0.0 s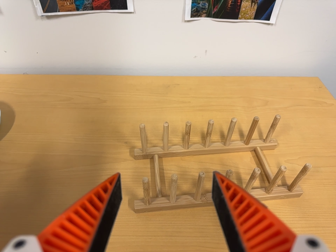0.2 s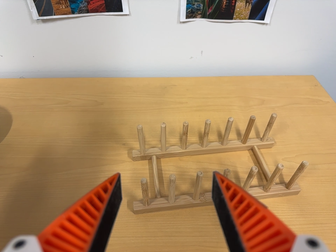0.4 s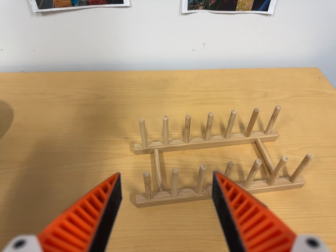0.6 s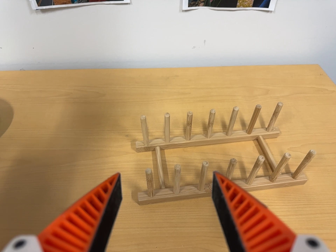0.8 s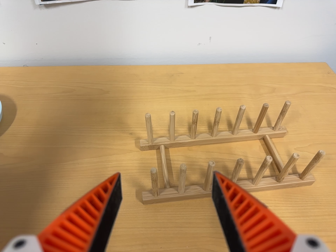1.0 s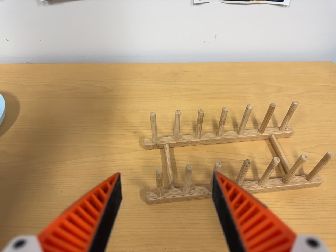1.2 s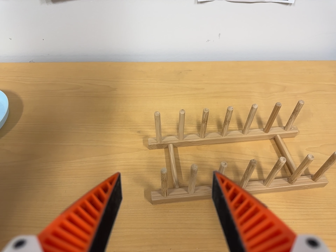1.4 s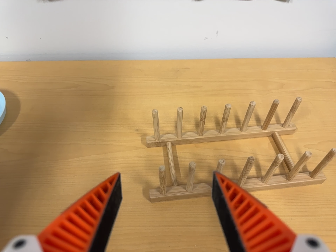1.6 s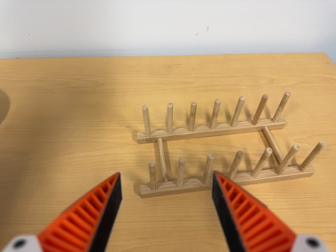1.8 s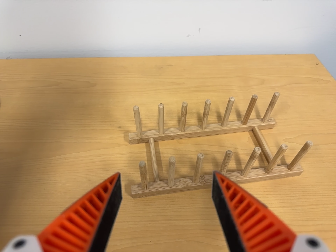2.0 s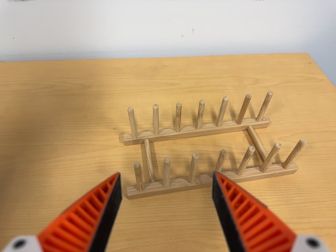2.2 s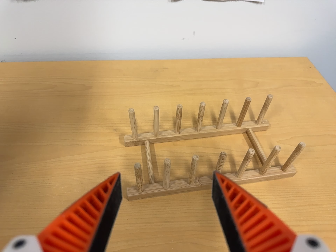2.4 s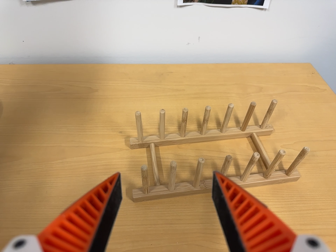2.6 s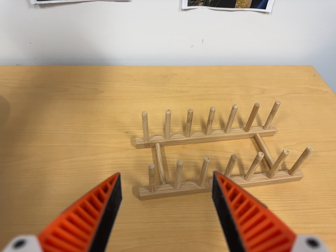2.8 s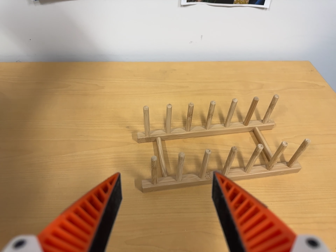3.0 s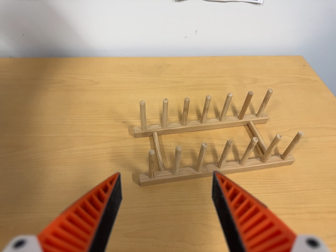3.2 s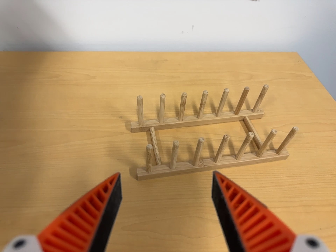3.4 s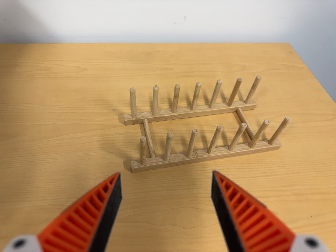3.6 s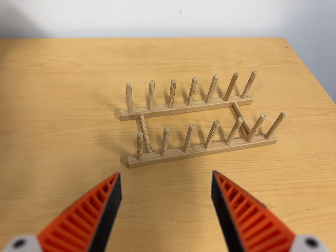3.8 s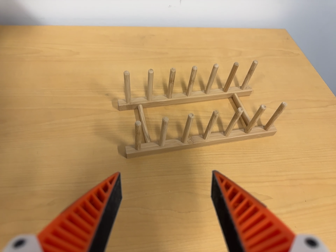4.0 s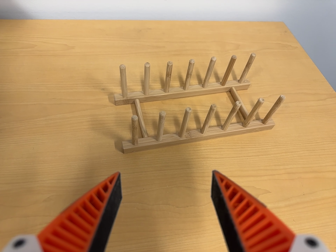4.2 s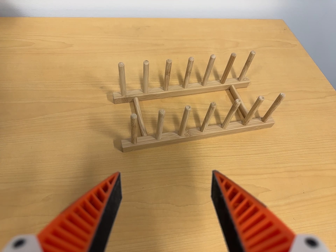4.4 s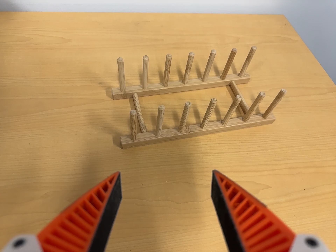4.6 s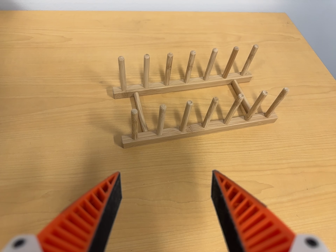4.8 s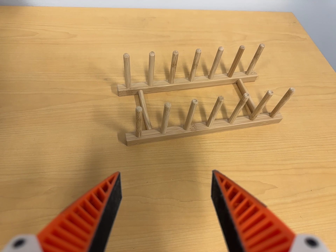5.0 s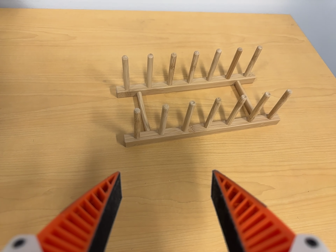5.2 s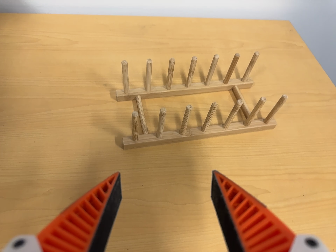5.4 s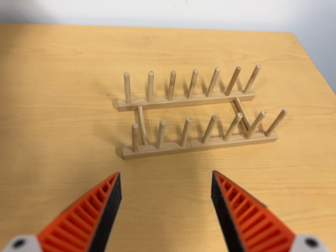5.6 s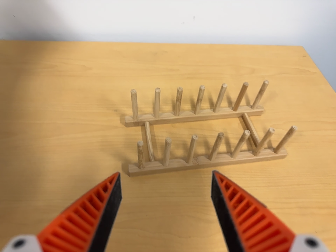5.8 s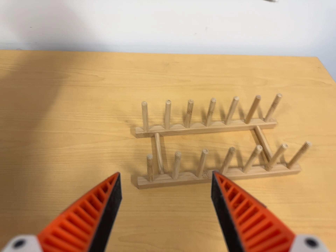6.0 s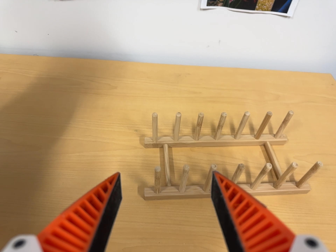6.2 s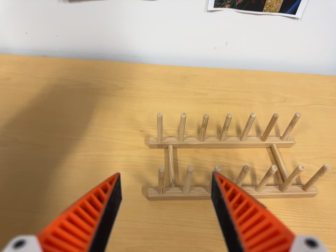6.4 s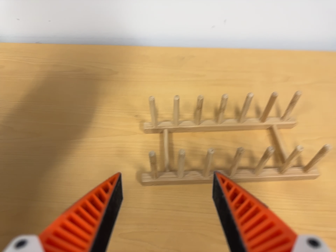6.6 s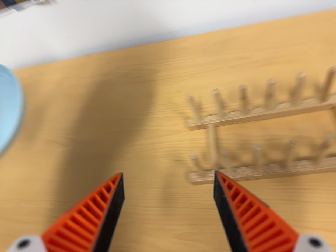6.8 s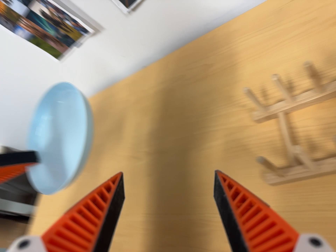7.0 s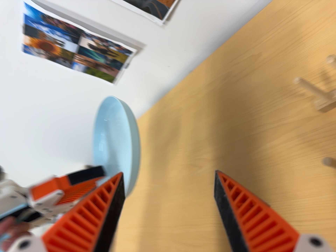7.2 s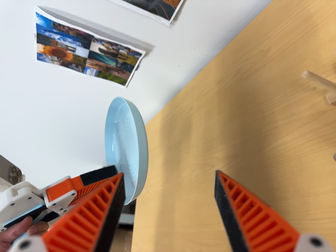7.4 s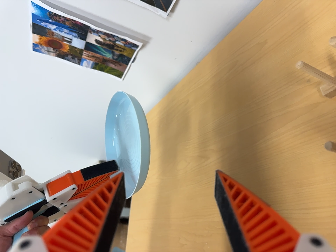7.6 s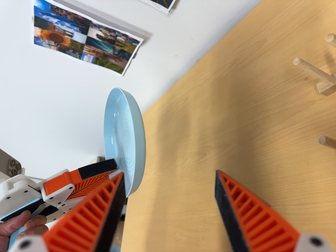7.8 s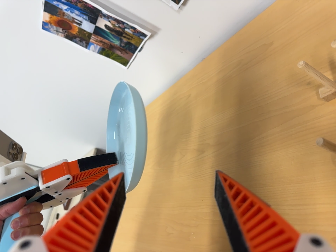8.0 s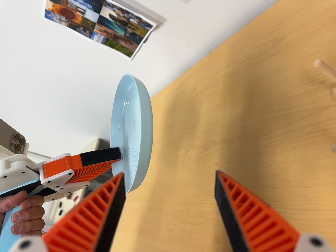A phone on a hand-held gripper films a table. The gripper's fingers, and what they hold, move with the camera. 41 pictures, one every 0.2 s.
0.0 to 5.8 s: The camera shifts only a little, or ends up much as it began.
5.8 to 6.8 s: The camera swings to its left by about 40 degrees, and the scene slides to the right. It travels to its right and toward the top of its view, about 12 cm. It rolls about its line of sight by about 20 degrees, and the scene rotates counterclockwise.
6.8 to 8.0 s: The camera swings to its left by about 20 degrees, and the scene slides to the right. It travels to its right, about 4 cm.
The film runs forward here.
